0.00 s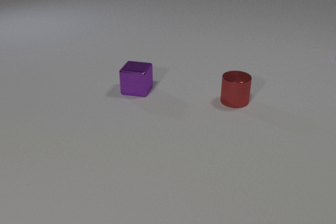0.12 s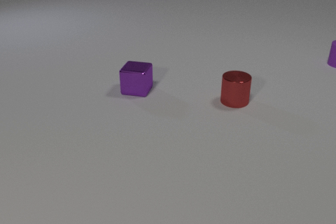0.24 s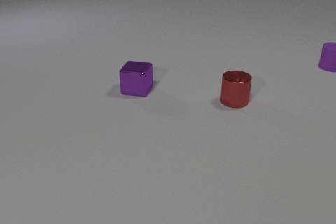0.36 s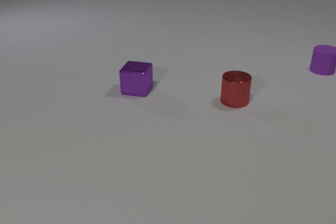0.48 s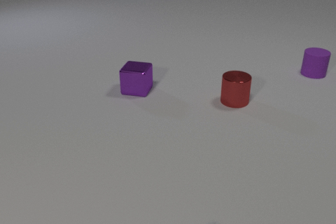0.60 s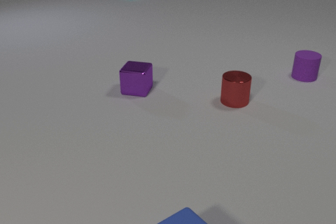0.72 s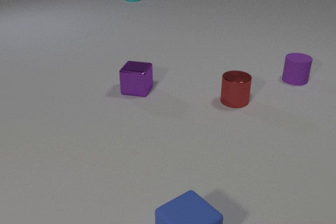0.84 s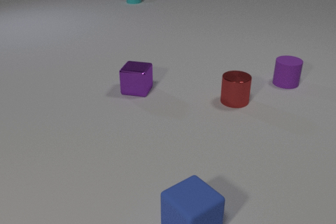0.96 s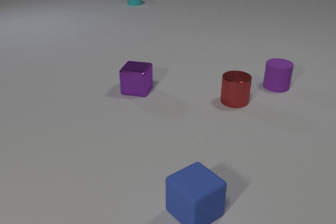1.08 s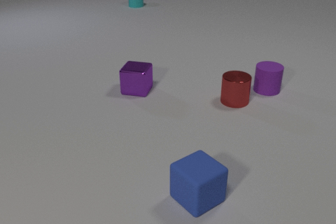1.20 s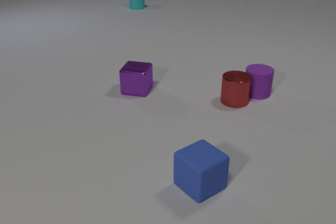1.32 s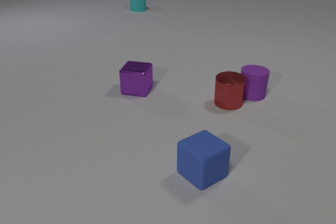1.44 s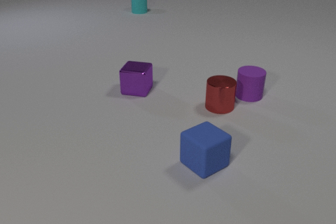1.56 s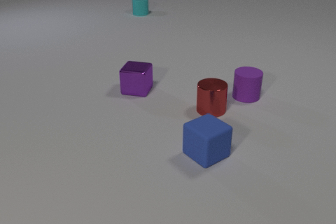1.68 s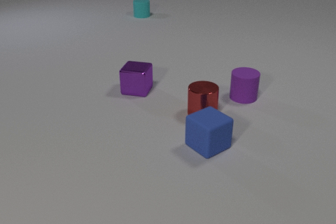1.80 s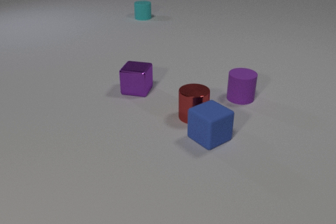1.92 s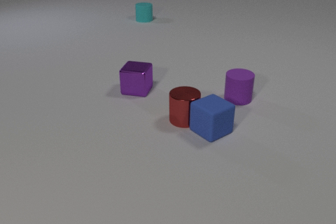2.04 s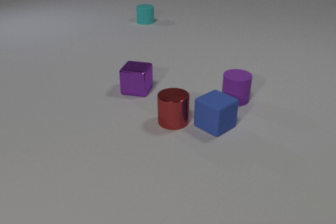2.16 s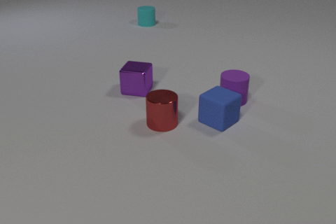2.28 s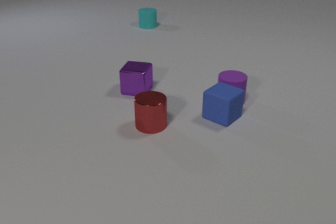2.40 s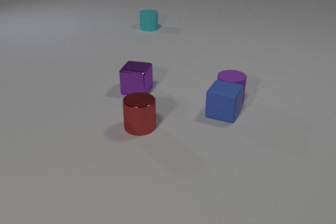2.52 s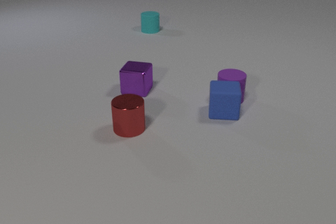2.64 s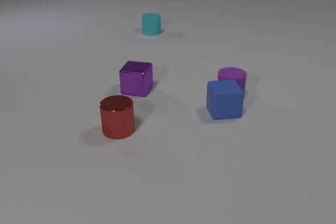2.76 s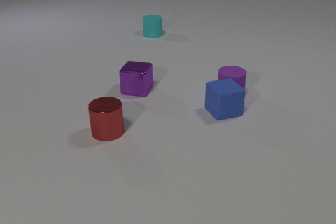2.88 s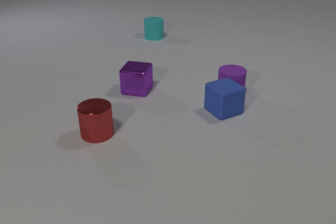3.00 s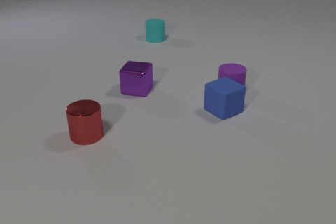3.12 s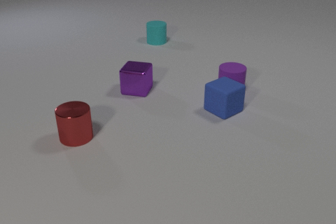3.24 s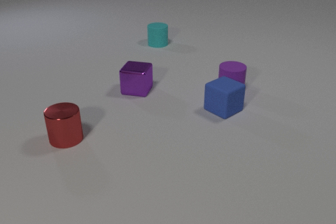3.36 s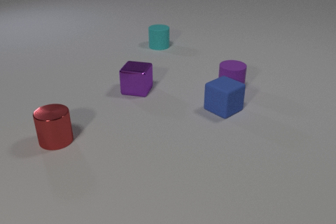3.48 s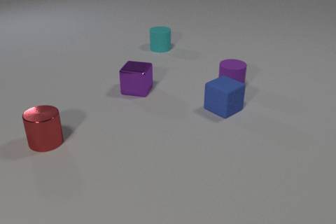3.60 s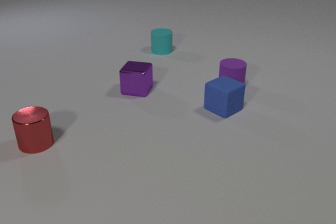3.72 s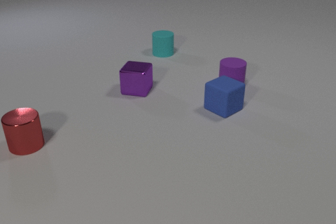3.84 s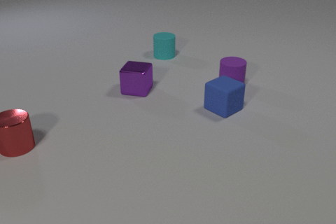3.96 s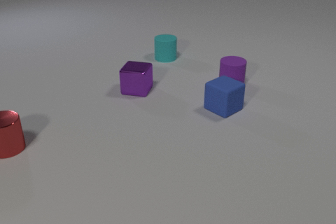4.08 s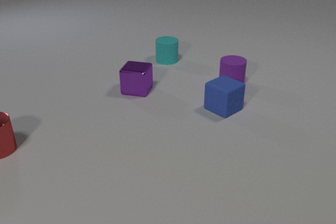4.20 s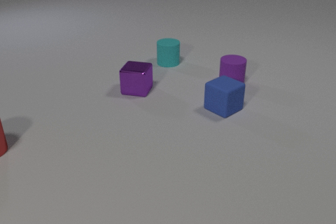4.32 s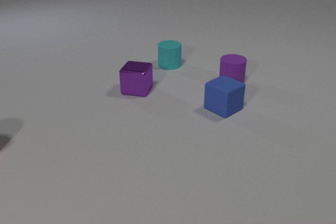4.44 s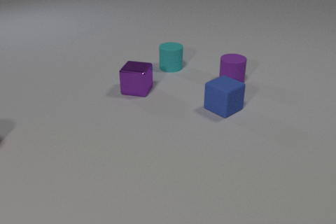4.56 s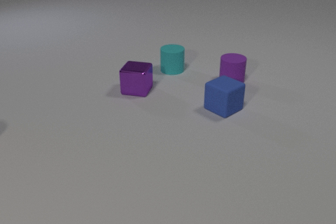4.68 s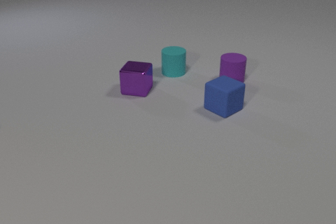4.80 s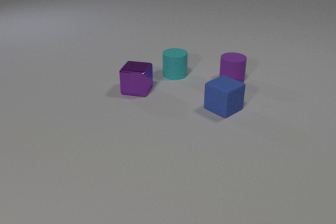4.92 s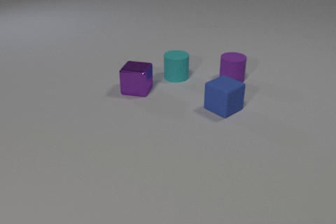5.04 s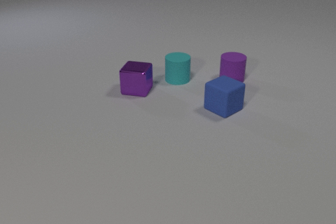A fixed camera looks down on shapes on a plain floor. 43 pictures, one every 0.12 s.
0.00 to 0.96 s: The purple rubber cylinder slides toward the camera and to the left. The blue rubber cube comes in at the bottom edge, slides away from the camera. The cyan rubber cylinder comes in at the top edge, slides toward the camera.
0.96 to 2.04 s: The purple rubber cylinder slides to the left and toward the camera. The red metal cylinder slides to the left and toward the camera. The blue rubber cube slides away from the camera. The cyan rubber cylinder slides toward the camera. The purple rubber cylinder and the red metal cylinder collide. The red metal cylinder and the blue rubber cube collide.
2.04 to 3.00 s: The purple rubber cylinder slides away from the camera. The red metal cylinder slides to the left. The blue rubber cube slides away from the camera, spins so that its near face slides to the right, counterclockwise seen from above. The cyan rubber cylinder slides toward the camera. The purple rubber cylinder and the blue rubber cube collide.
3.00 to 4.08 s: The purple rubber cylinder slides away from the camera. The red metal cylinder slides to the left. The cyan rubber cylinder slides toward the camera.
4.08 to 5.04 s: The purple rubber cylinder slides away from the camera. The red metal cylinder slides to the left, leaves at the left edge. The cyan rubber cylinder slides toward the camera.
What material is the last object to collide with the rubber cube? rubber.
How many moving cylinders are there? 3.
How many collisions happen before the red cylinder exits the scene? 3.
